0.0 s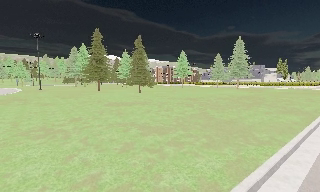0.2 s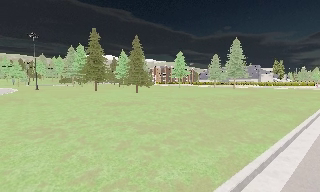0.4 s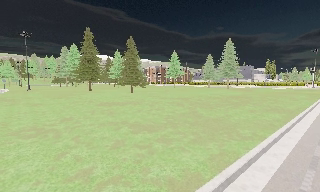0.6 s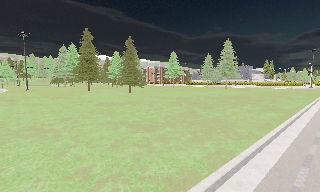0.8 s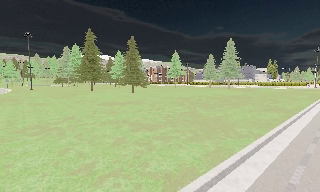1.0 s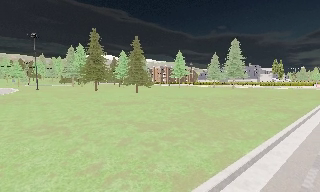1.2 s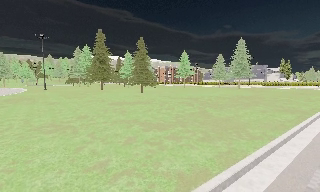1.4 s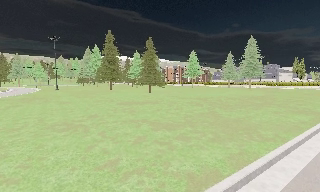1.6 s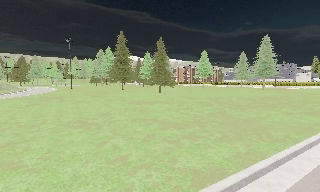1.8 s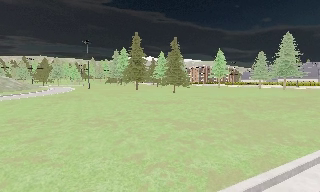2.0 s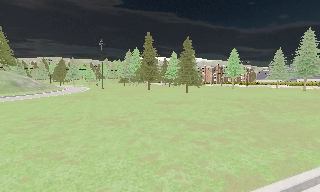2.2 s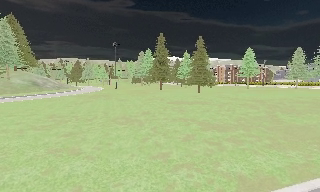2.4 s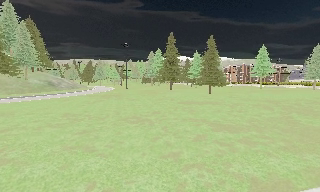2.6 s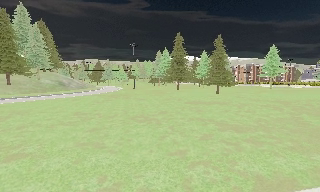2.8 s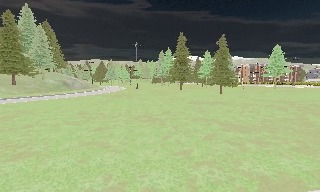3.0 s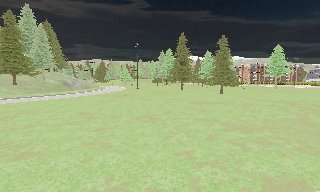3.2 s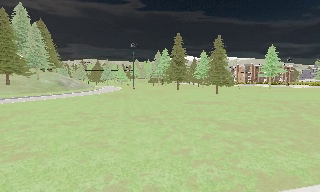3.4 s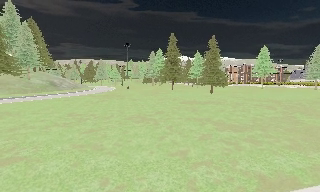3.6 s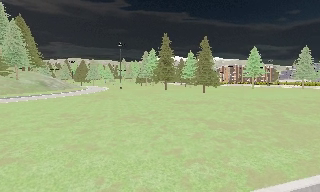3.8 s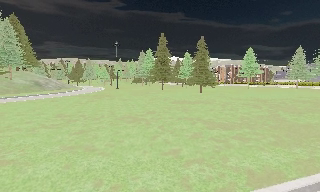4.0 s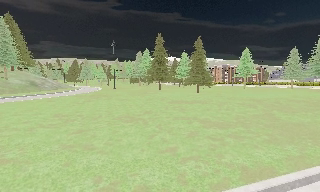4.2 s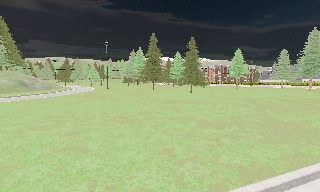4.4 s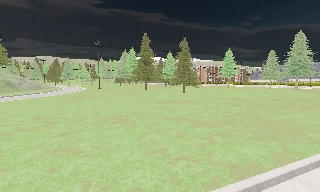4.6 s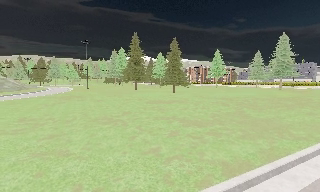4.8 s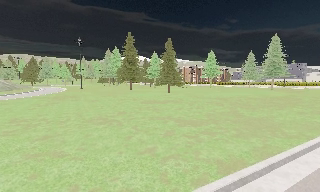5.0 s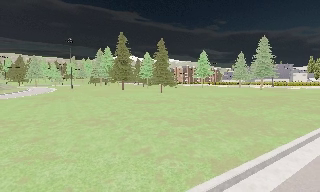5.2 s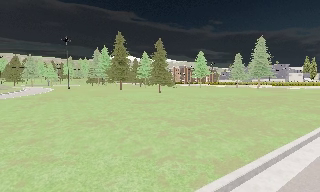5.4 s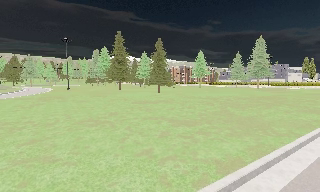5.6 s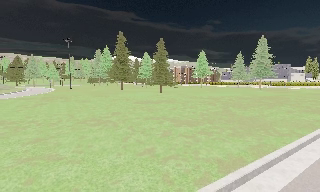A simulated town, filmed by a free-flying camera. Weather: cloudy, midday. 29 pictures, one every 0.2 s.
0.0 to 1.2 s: The camera shifts only a little, or ends up much as it began.
1.2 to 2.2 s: The scene slides to the right, as the camera pans about 20 degrees to its left.
2.2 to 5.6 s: The scene slides to the left, as the camera pans about 15 degrees to its right. It travels to its left, about 0.5 m.
The film runs backward here.
